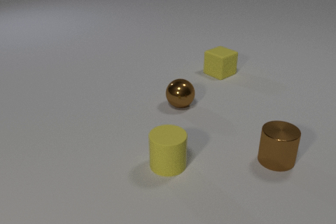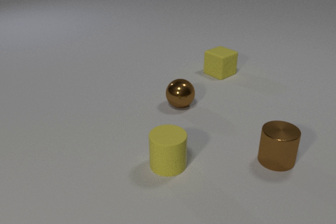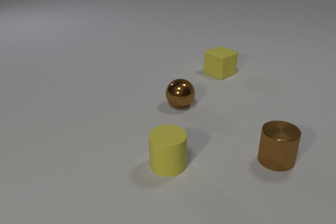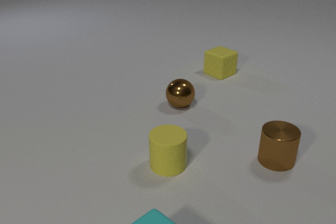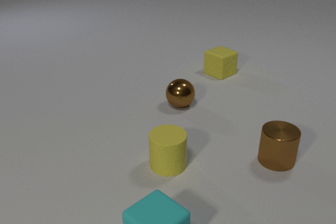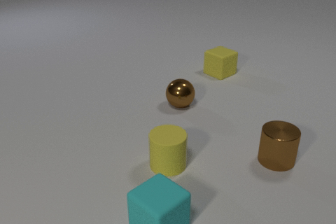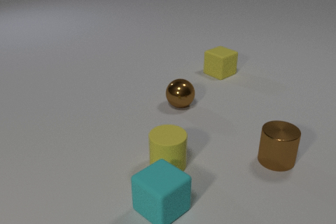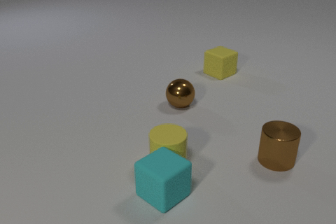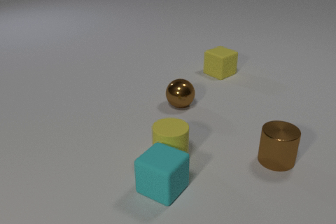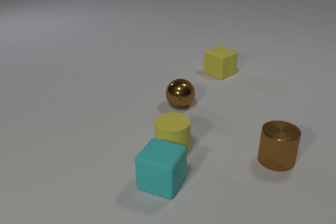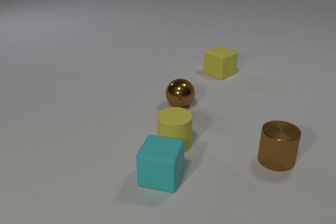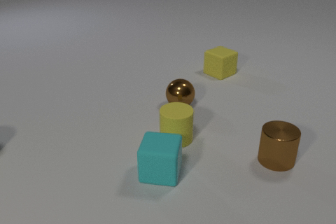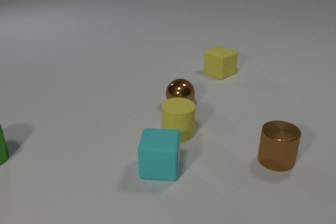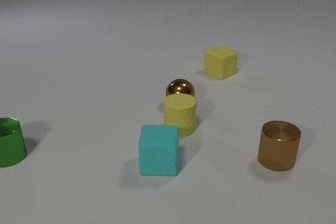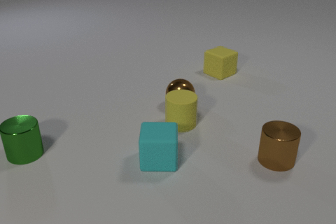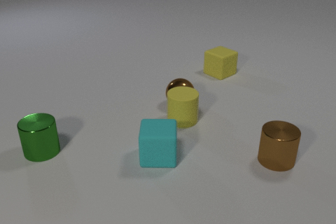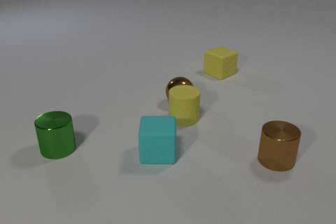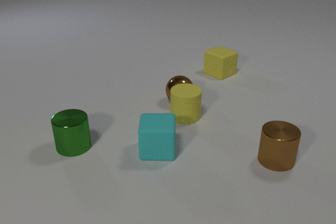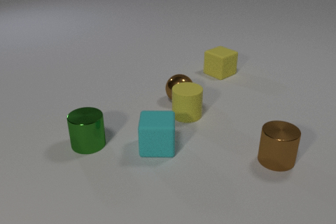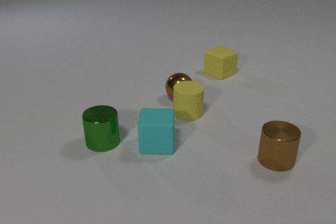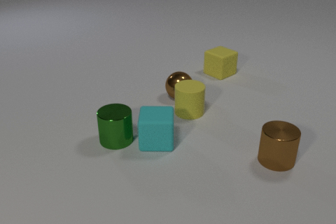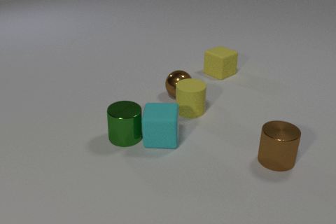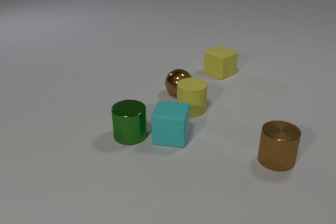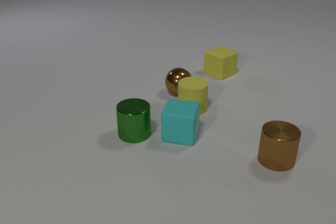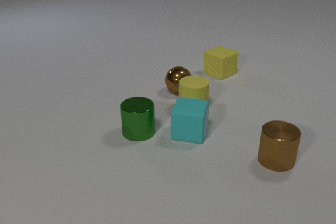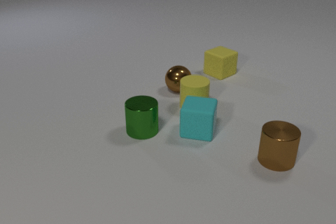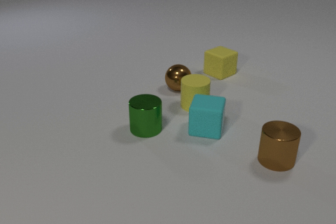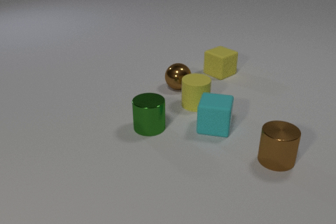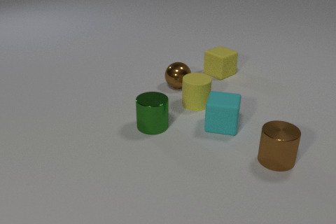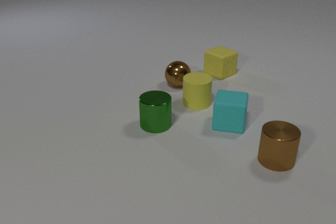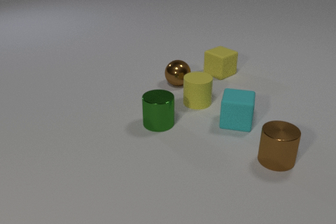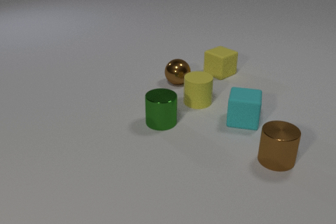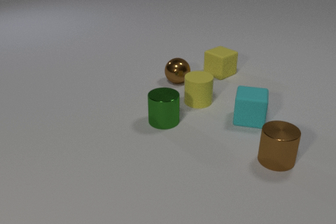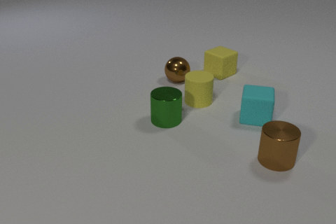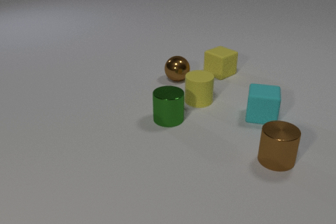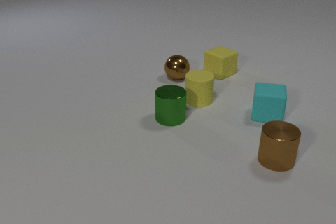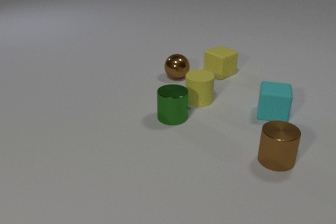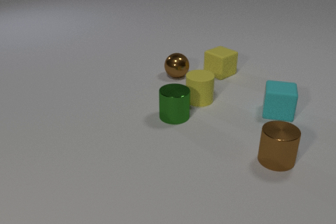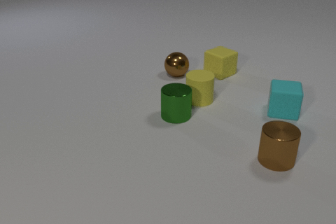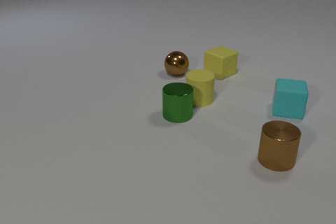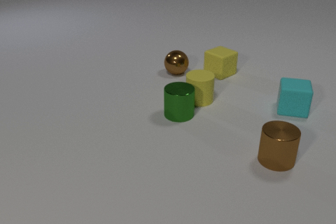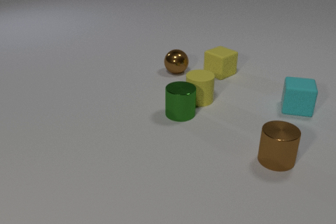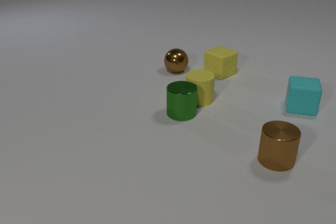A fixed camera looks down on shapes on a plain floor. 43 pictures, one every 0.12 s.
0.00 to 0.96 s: The cyan rubber cube comes in at the bottom edge, slides away from the camera. The yellow rubber cylinder slides away from the camera. The cyan rubber cube and the yellow rubber cylinder collide.
0.96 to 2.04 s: The cyan rubber cube slides away from the camera, spins so that its near face slides to the right, counterclockwise seen from above. The yellow rubber cylinder slides away from the camera. The green metal cylinder comes in at the left edge, slides to the right. The brown metal sphere rolls away from the camera. The yellow rubber cylinder and the brown metal sphere collide.
2.04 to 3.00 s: The cyan rubber cube slides to the right and away from the camera. The yellow rubber cylinder slides away from the camera. The green metal cylinder slides to the right. The brown metal sphere rolls away from the camera. The cyan rubber cube and the green metal cylinder collide.
3.00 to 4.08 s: The cyan rubber cube slides to the right and away from the camera. The yellow rubber cylinder slides away from the camera. The green metal cylinder slides to the right and away from the camera. The brown metal sphere rolls away from the camera.
4.08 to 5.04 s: The cyan rubber cube slides to the right and away from the camera. The green metal cylinder slides to the right and away from the camera. The brown metal sphere rolls away from the camera.
How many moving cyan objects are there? 1.
Are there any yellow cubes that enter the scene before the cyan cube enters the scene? no.
What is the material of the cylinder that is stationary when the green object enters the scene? metal.
